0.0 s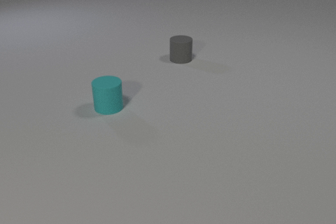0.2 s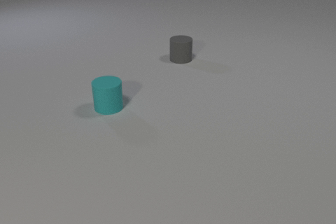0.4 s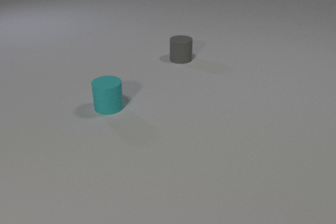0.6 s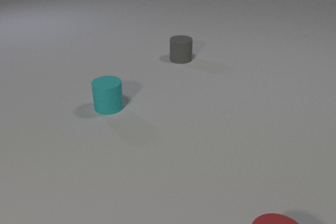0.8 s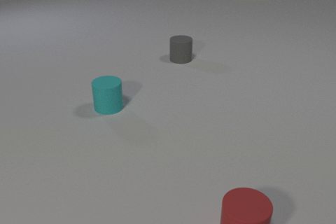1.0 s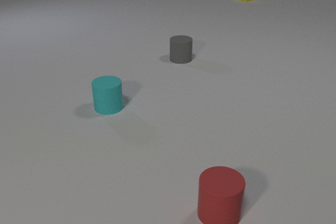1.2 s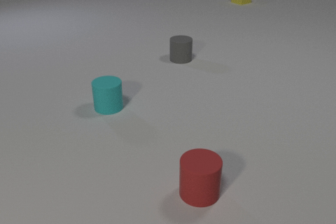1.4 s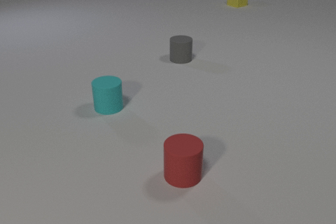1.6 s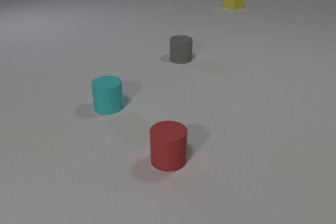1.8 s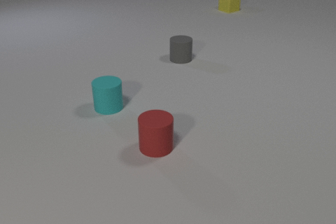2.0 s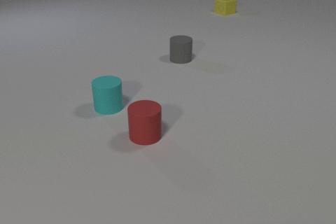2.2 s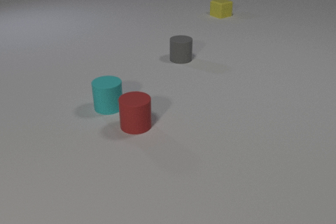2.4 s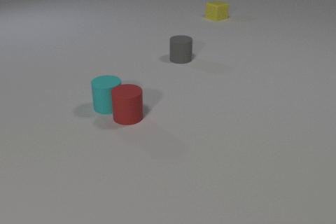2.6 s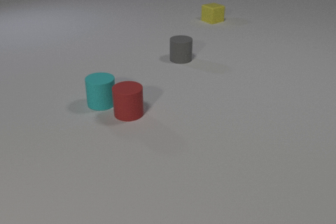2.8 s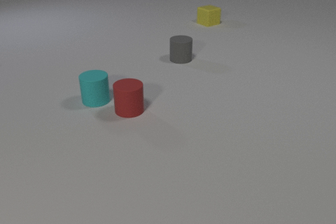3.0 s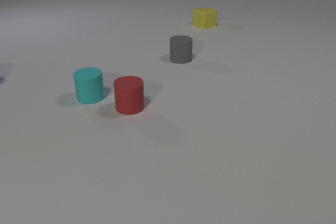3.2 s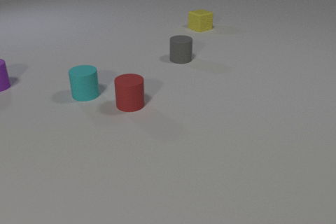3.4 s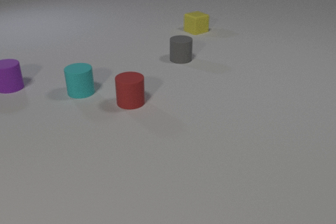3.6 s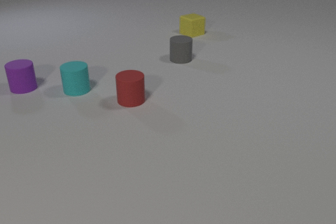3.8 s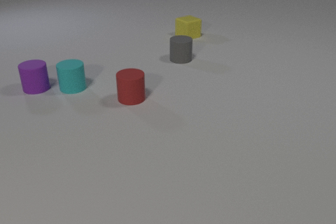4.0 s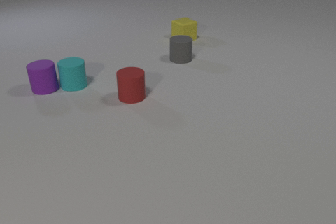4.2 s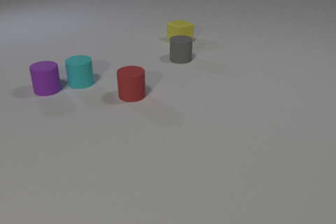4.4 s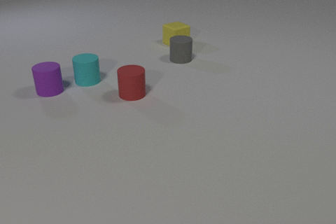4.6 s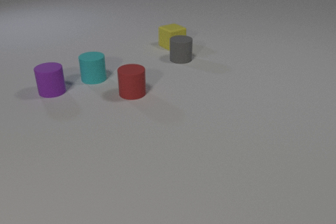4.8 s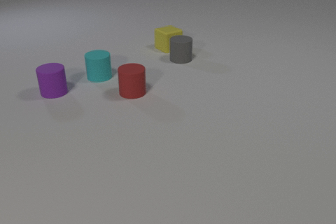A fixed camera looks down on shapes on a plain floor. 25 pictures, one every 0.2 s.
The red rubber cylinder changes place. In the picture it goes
away from the camera.
The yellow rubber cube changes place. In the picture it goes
toward the camera.
0.0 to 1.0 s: The red rubber cylinder comes in at the bottom edge, slides away from the camera and to the left. The yellow rubber cube comes in at the top edge, slides toward the camera.
1.0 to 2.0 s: The red rubber cylinder slides away from the camera and to the left. The yellow rubber cube slides toward the camera.
2.0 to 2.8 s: The red rubber cylinder slides away from the camera. The cyan rubber cylinder slides away from the camera and to the left. The yellow rubber cube slides toward the camera and to the left. The red rubber cylinder and the cyan rubber cylinder collide.
2.8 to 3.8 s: The red rubber cylinder slides away from the camera. The cyan rubber cylinder slides away from the camera and to the left. The purple rubber cylinder comes in at the left edge, slides to the right and toward the camera. The yellow rubber cube slides toward the camera and to the left.
3.8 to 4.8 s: The red rubber cylinder slides away from the camera. The cyan rubber cylinder slides to the right and away from the camera. The purple rubber cylinder slides to the right and toward the camera. The yellow rubber cube slides toward the camera and to the left. The cyan rubber cylinder and the purple rubber cylinder collide.
What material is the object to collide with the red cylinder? rubber.
Are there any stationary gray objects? yes.
How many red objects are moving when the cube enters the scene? 1.
